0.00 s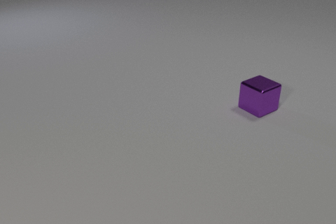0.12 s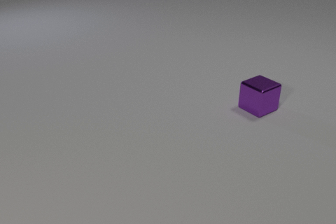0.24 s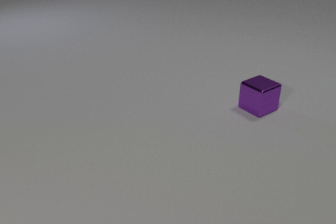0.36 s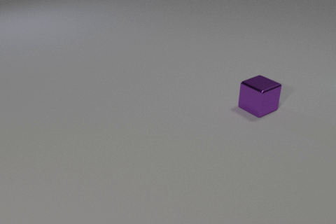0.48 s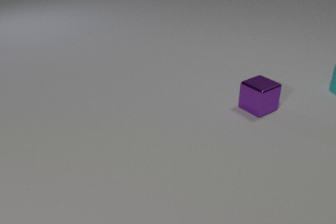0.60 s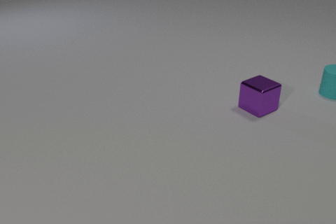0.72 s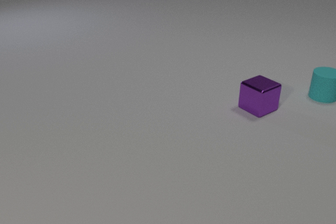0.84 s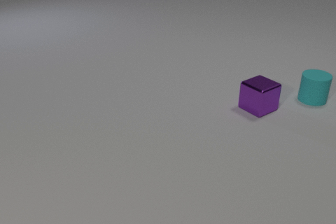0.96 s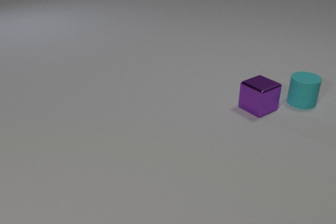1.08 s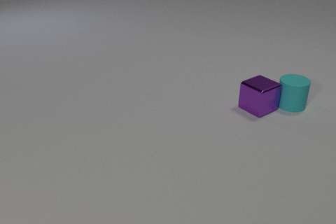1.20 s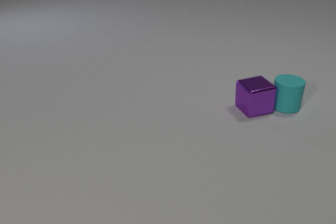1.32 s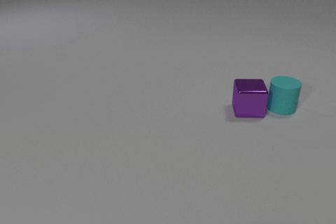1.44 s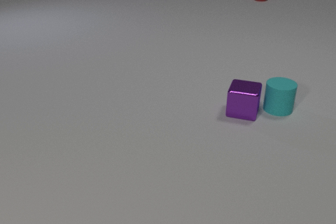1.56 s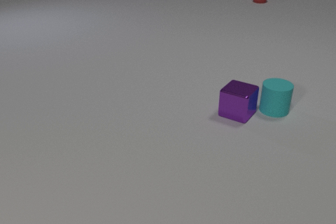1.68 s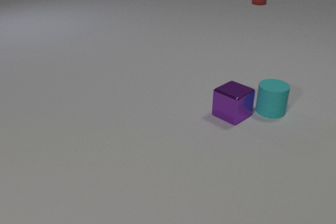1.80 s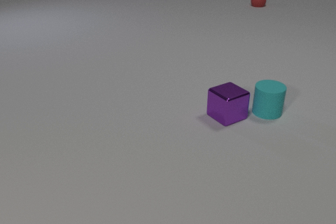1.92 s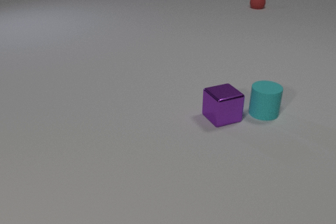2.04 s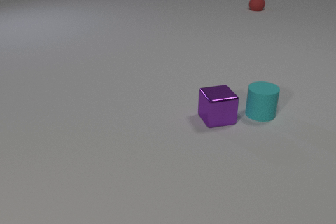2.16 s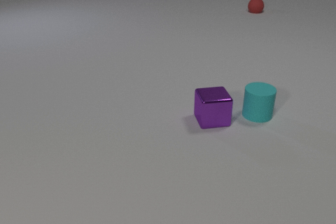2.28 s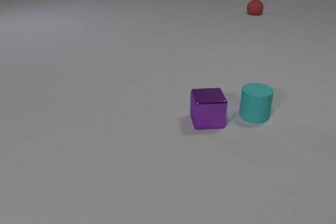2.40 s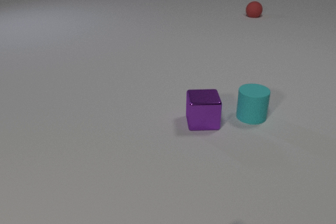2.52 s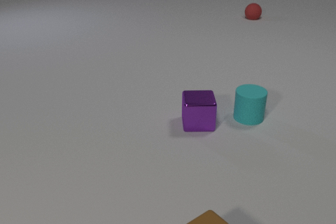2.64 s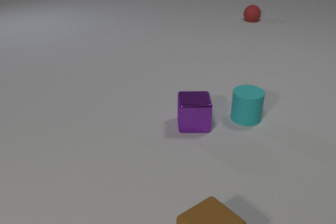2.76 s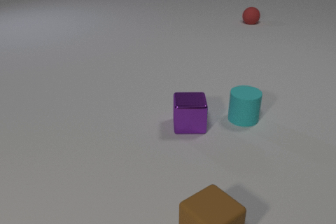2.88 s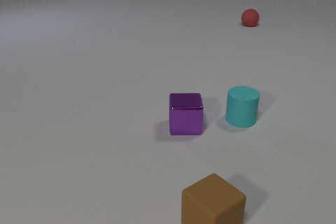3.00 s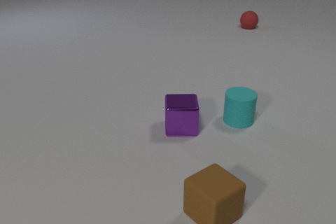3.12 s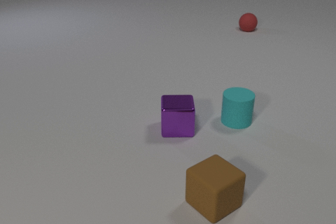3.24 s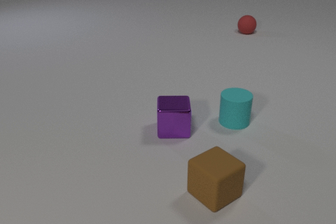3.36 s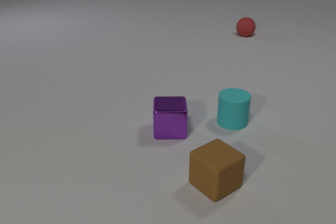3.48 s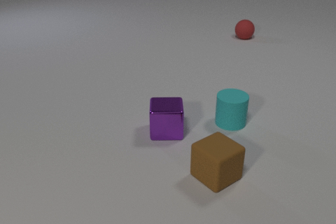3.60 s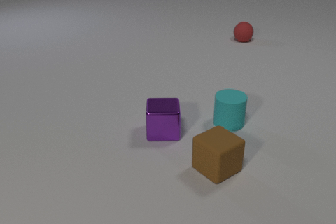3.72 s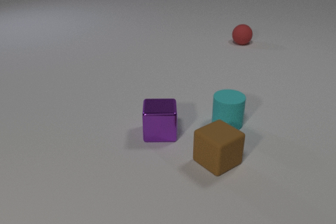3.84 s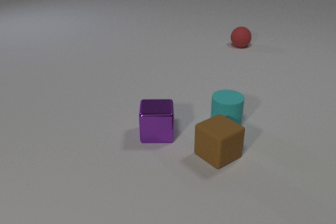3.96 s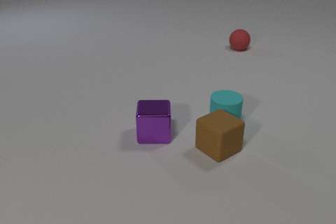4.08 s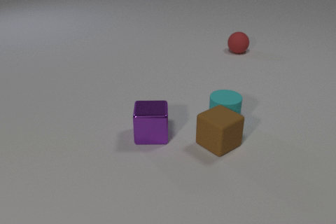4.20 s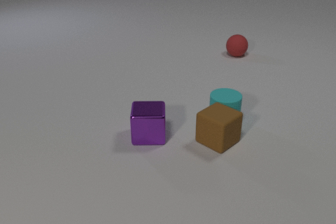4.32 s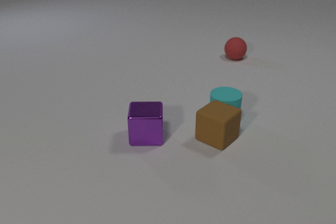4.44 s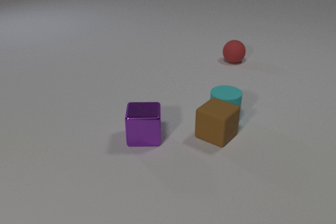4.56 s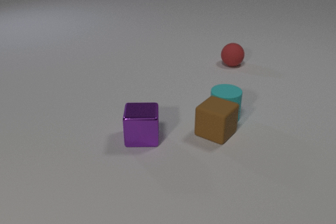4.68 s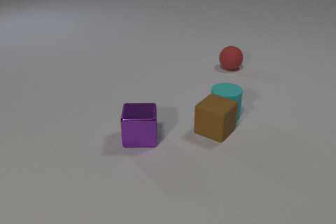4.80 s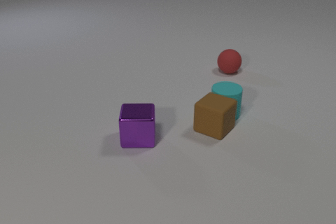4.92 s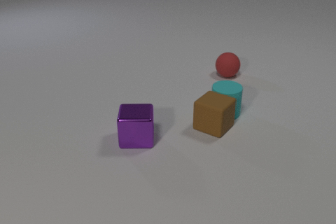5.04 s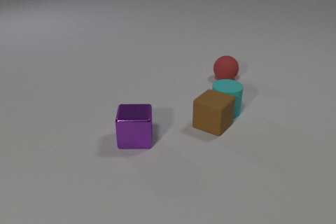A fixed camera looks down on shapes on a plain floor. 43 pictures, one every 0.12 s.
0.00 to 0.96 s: The cyan rubber cylinder comes in at the right edge, slides toward the camera and to the left.
0.96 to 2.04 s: The cyan rubber cylinder slides to the left and toward the camera. The purple metal cube slides to the left and toward the camera, spins so that its near face slides to the left, clockwise seen from above. The red rubber sphere comes in at the top edge, rolls toward the camera. The cyan rubber cylinder and the purple metal cube collide.
2.04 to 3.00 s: The cyan rubber cylinder slides to the left and toward the camera. The purple metal cube slides to the left and toward the camera. The brown rubber cube comes in at the bottom edge, slides away from the camera. The red rubber sphere rolls toward the camera.
3.00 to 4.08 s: The cyan rubber cylinder slides to the left and toward the camera. The purple metal cube slides to the left and toward the camera. The brown rubber cube slides away from the camera. The red rubber sphere rolls toward the camera. The cyan rubber cylinder and the brown rubber cube collide.
4.08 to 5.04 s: The cyan rubber cylinder slides away from the camera. The purple metal cube slides to the left. The brown rubber cube slides away from the camera. The red rubber sphere rolls toward the camera.
What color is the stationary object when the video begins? purple.
What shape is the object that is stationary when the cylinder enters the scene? cube.
How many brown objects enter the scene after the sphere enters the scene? 1.
